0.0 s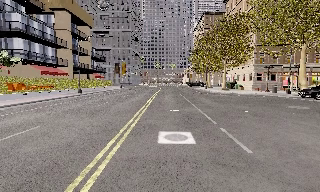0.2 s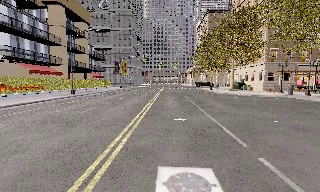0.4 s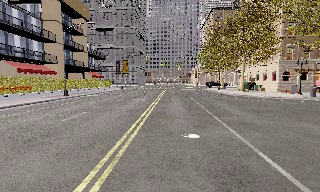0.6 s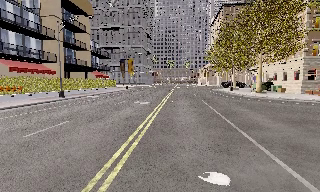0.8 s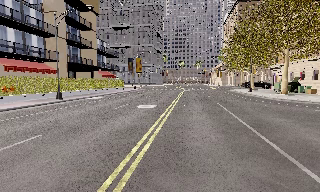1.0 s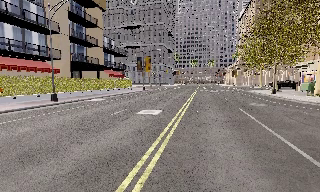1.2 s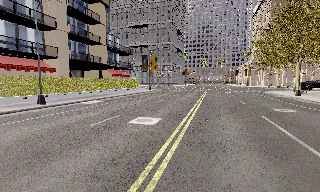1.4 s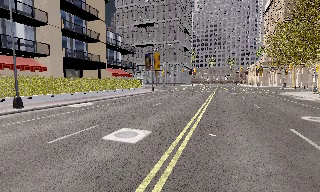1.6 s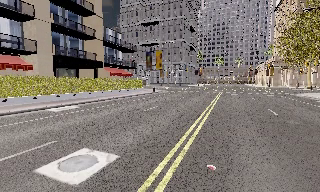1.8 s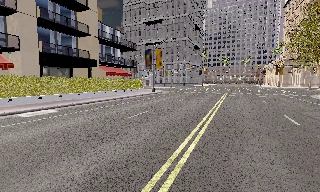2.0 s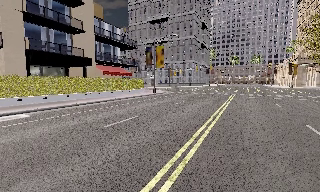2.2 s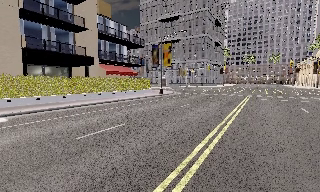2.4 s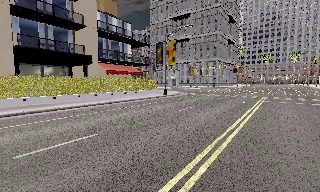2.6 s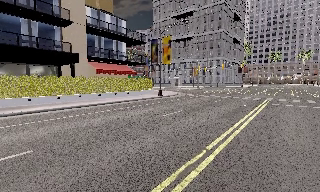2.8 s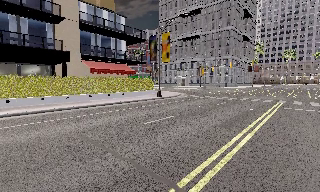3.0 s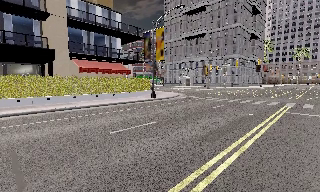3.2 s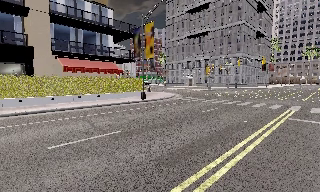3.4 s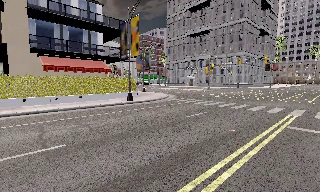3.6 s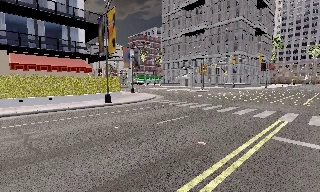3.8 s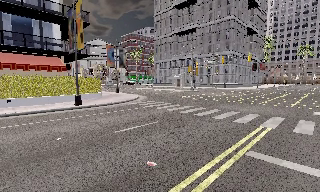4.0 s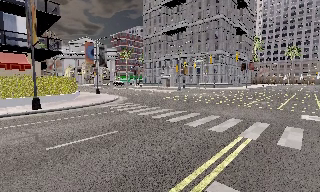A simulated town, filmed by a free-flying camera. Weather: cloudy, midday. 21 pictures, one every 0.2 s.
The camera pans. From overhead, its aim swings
counterclockwise.
0.0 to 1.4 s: The camera pans to its left, which is counterclockwise from overhead, by about 20 degrees. It travels forward, about 15 m, so what stands in front looms larger.
1.4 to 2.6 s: The camera pans to its left, which is counterclockwise from overhead, by about 20 degrees. It travels forward and to its right, about 11 m, so what stands in front looms larger.
2.6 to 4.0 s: The camera travels forward and to its right, about 13 m, so what stands in front looms larger.
The film runs forward here.
